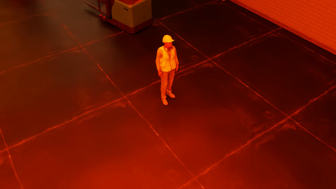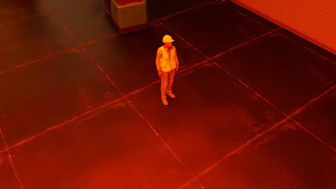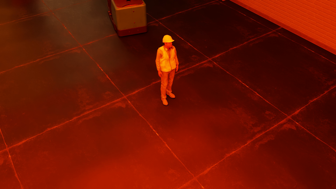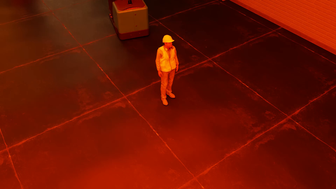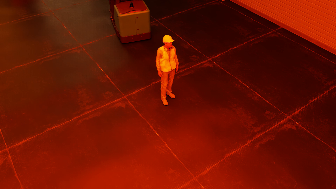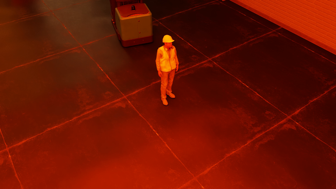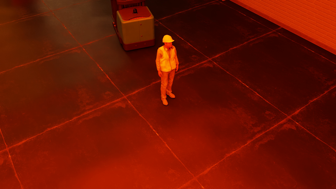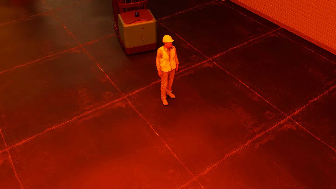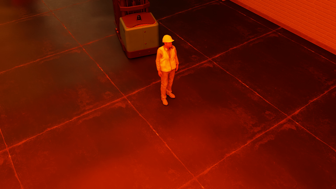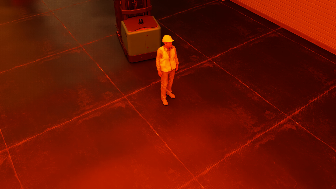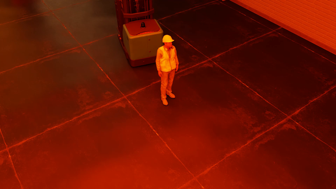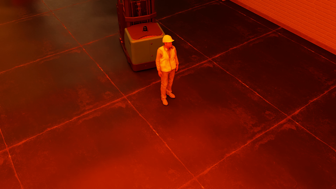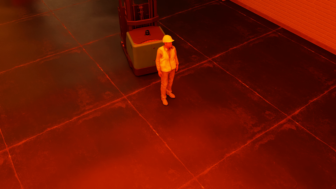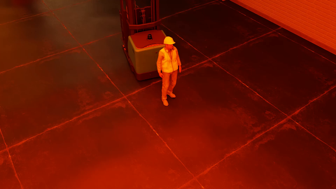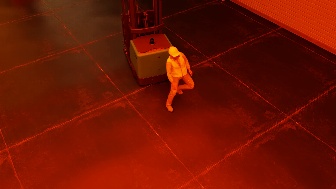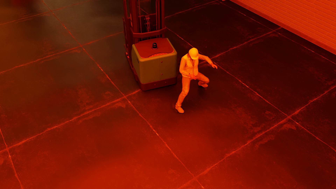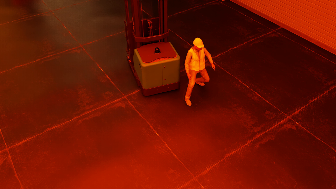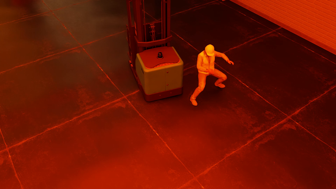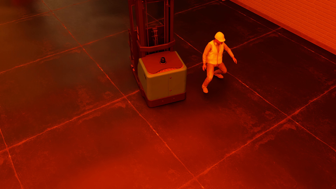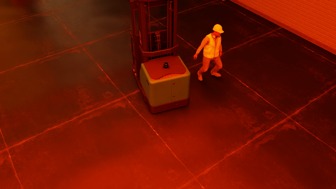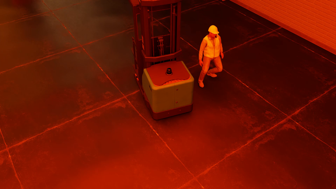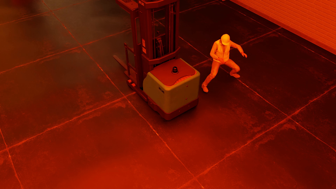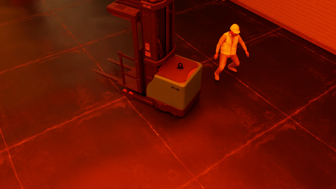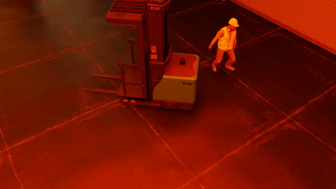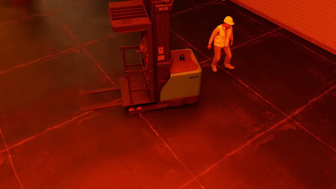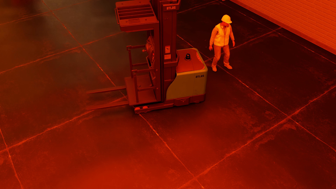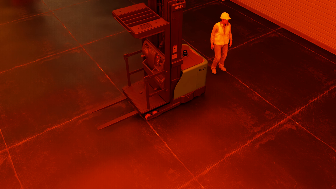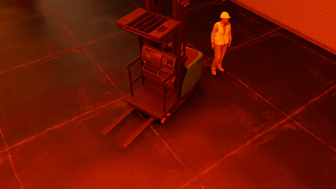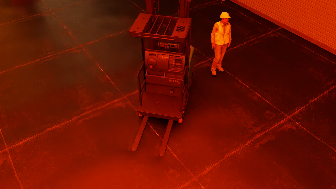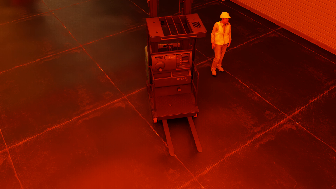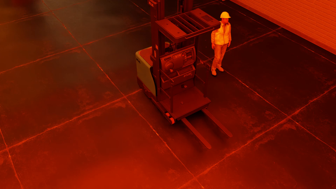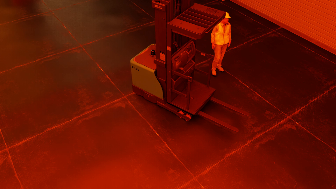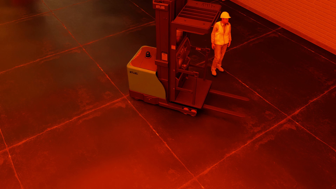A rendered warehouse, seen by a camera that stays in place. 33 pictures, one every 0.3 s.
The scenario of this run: Near miss between a forklift and a person.
